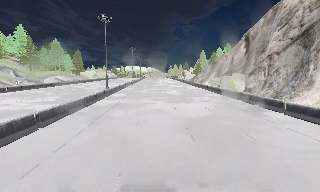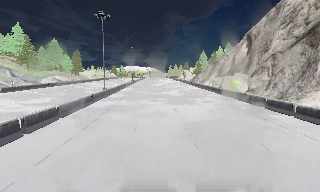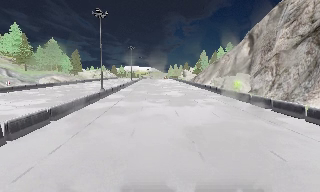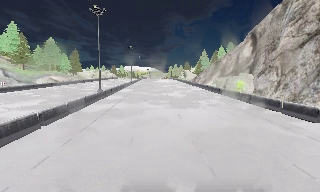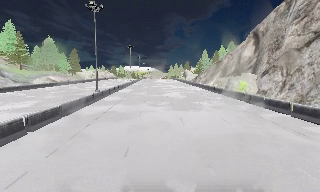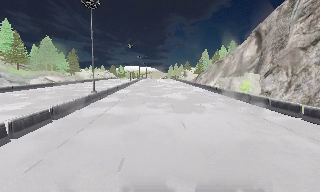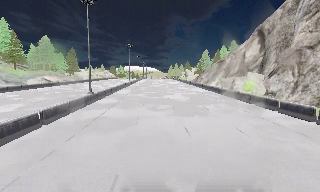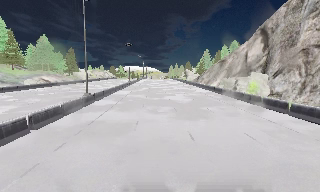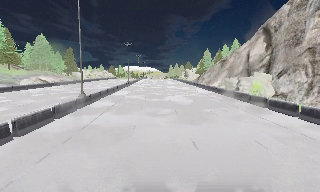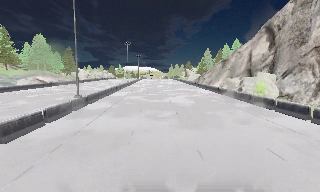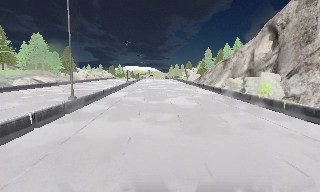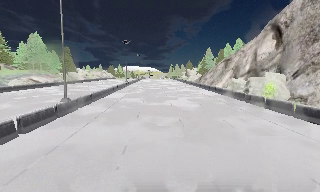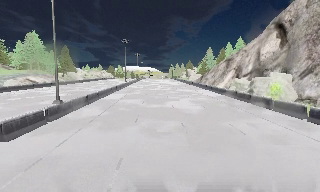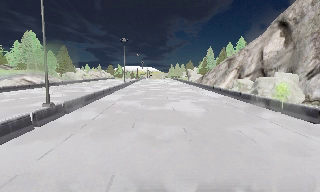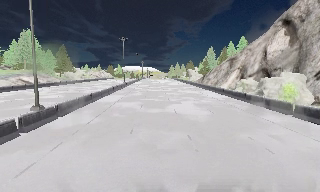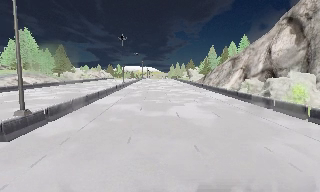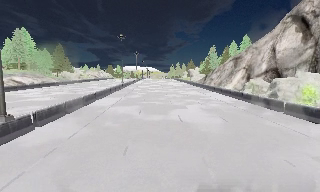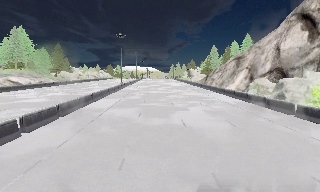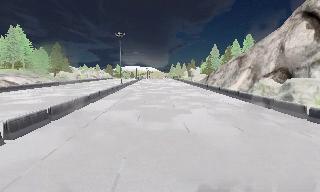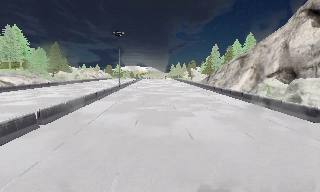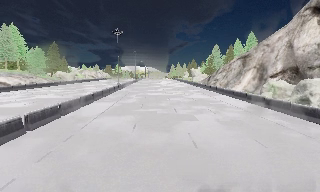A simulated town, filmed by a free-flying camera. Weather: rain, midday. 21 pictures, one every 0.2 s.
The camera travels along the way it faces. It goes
forward.
0.0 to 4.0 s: The camera travels forward, about 25 m, so what stands in front looms larger.
The film runs forward here.
